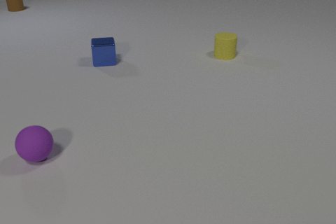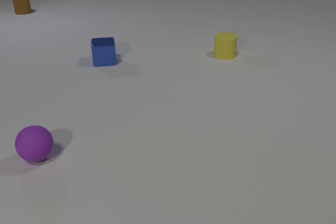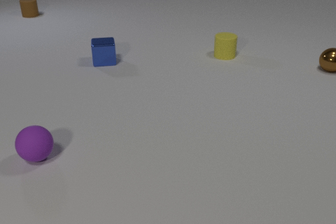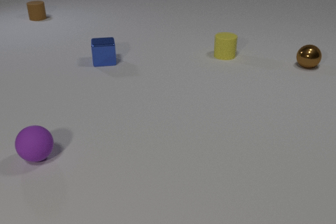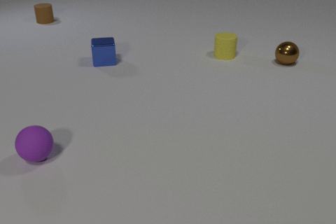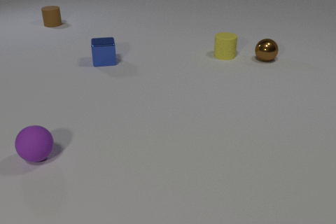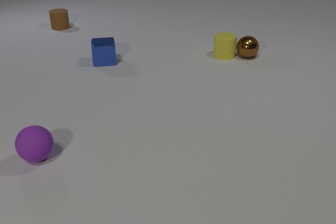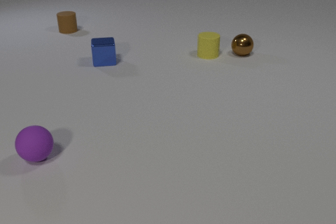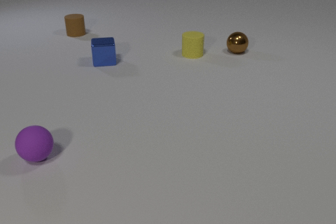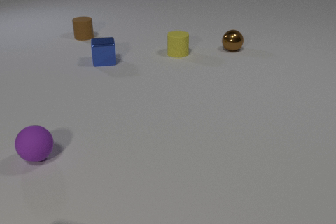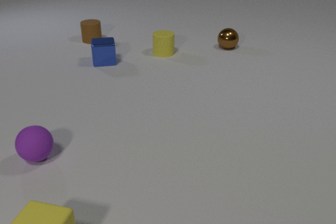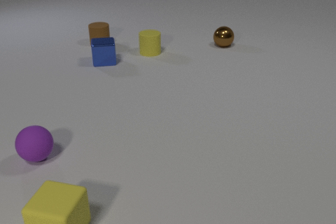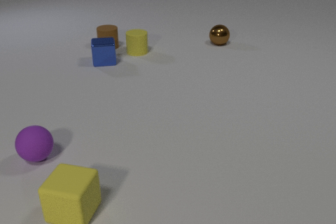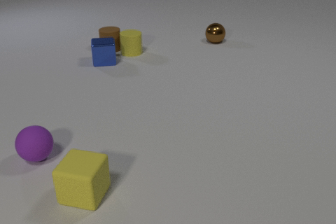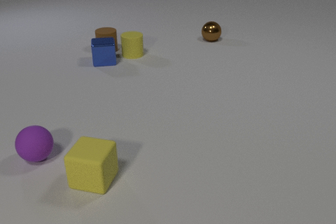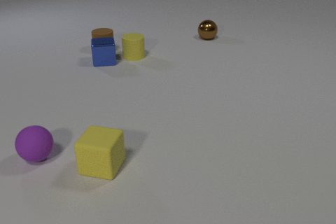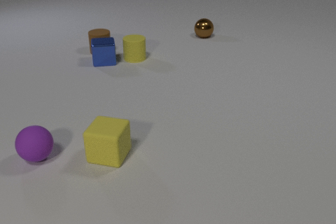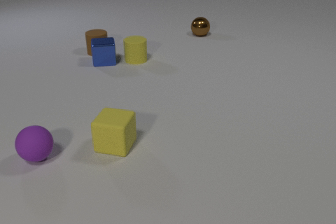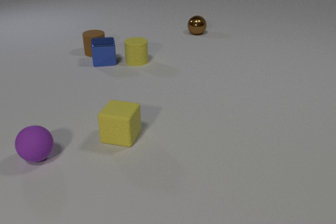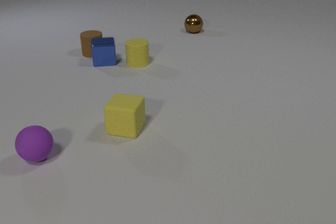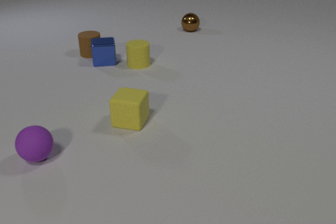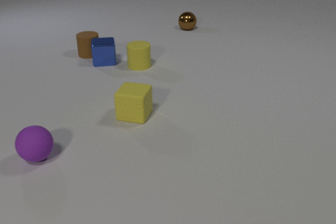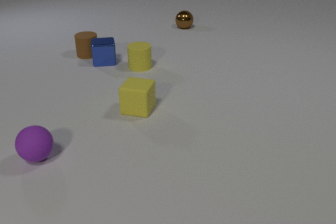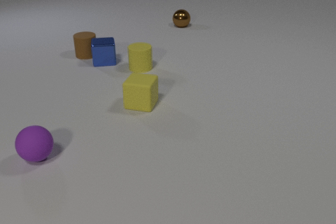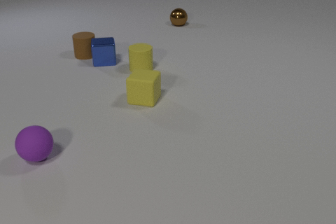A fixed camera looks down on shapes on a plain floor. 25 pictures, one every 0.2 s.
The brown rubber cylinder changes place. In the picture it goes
toward the camera.
The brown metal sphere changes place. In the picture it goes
to the left.
0.0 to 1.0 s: The brown metal sphere comes in at the right edge, rolls to the left. The brown rubber cylinder slides toward the camera and to the right.
1.0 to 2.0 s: The brown metal sphere rolls to the left and away from the camera. The yellow rubber cylinder slides to the left. The brown rubber cylinder slides toward the camera and to the right. The yellow rubber cube comes in at the bottom edge, slides away from the camera and to the right. The brown metal sphere and the yellow rubber cylinder collide.
2.0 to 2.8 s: The brown metal sphere rolls away from the camera and to the left. The yellow rubber cylinder slides to the left. The brown rubber cylinder slides toward the camera and to the right. The yellow rubber cube slides away from the camera and to the right. The yellow rubber cylinder and the brown rubber cylinder collide.
2.8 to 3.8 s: The brown metal sphere rolls away from the camera and to the left. The yellow rubber cylinder slides toward the camera. The brown rubber cylinder slides to the left and toward the camera. The yellow rubber cube slides away from the camera.
3.8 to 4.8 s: The brown metal sphere rolls away from the camera and to the left. The yellow rubber cylinder slides toward the camera. The brown rubber cylinder slides to the left. The yellow rubber cube slides away from the camera.
How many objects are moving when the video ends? 4.
How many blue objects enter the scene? 0.
What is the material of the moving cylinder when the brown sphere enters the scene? rubber.
